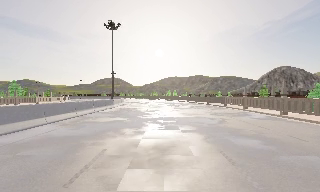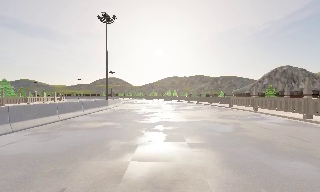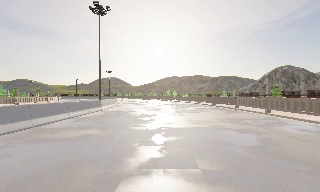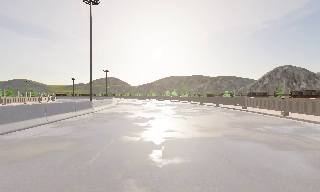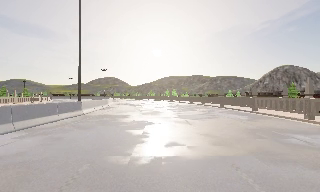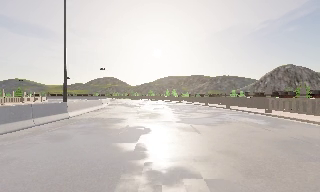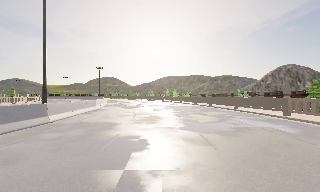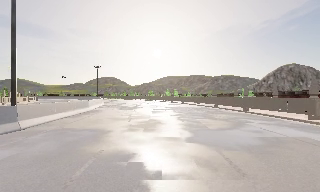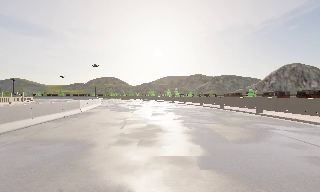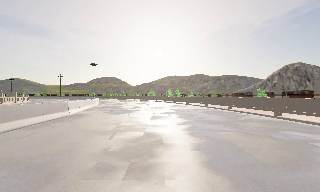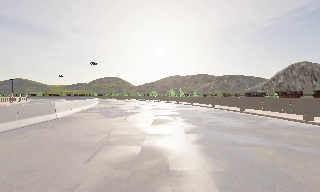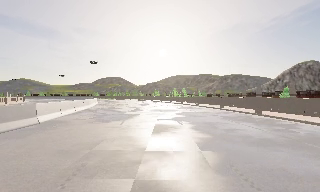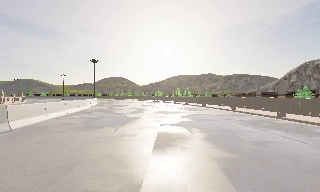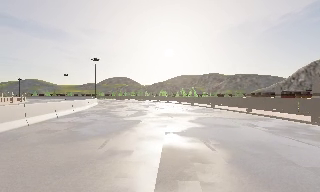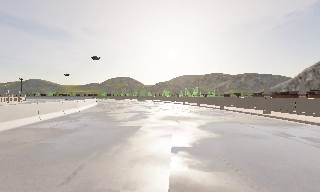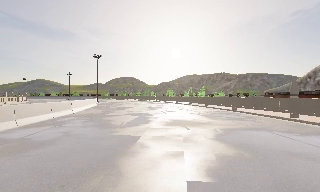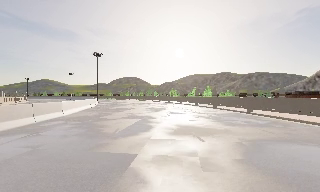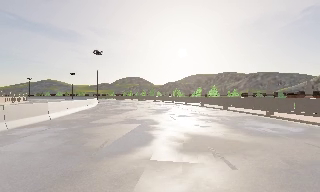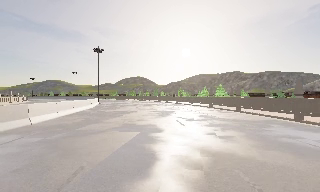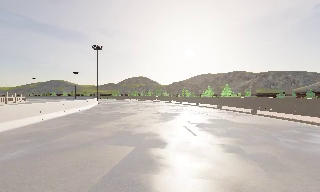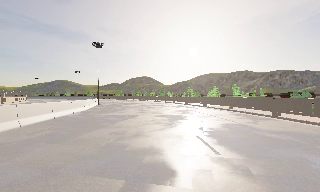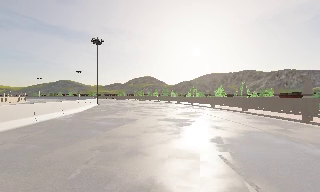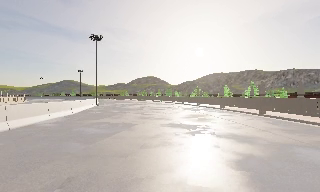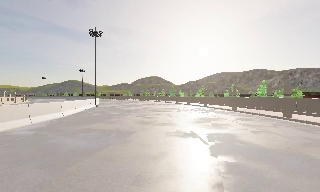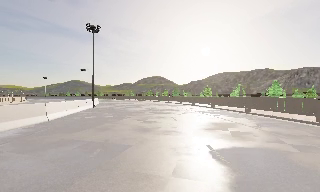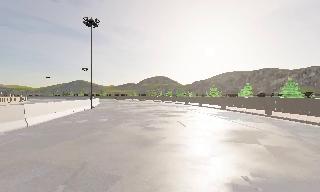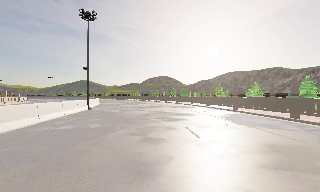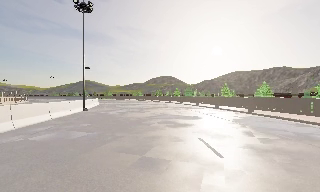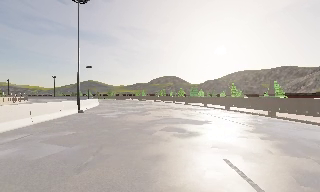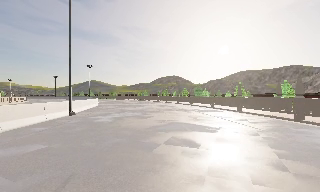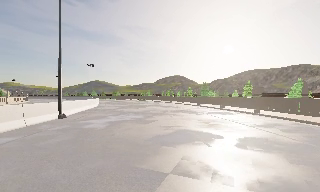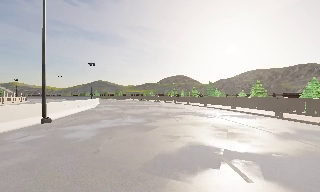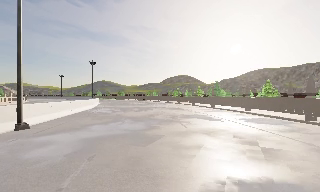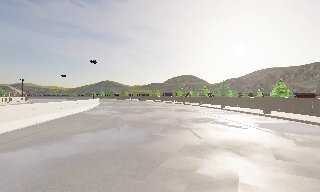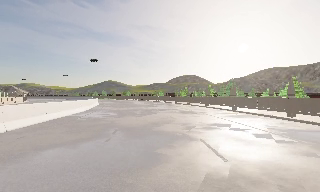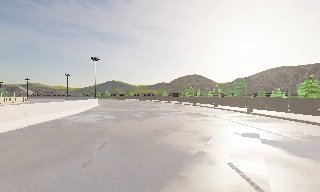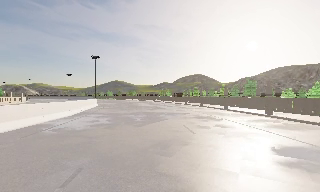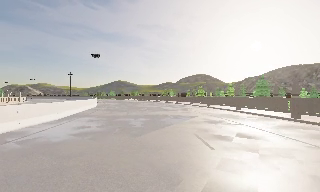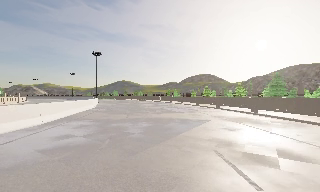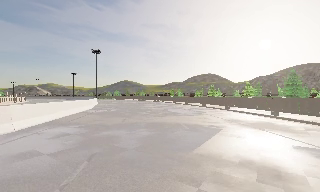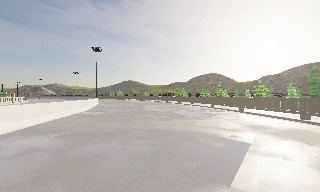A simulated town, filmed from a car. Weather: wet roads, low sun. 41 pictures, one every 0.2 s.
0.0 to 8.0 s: The camera pans to its left, which is counterclockwise from overhead, by about 35 degrees. It travels forward, about 85 m.
The film runs forward here.
